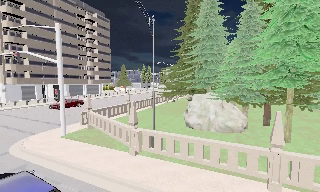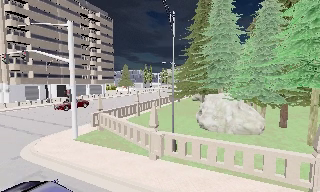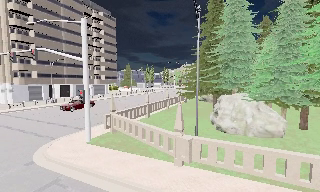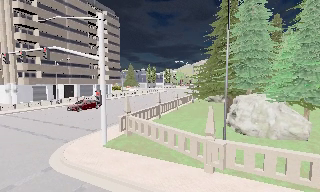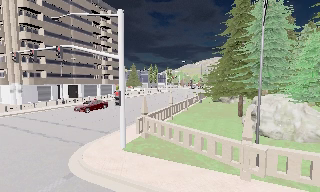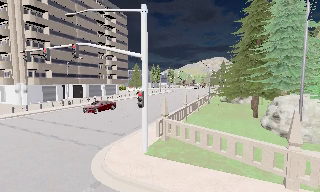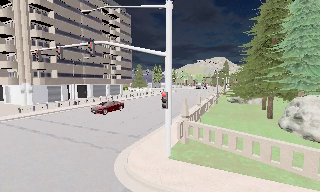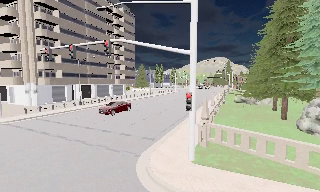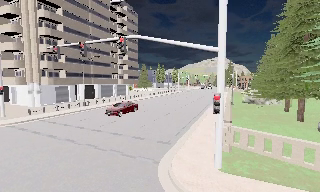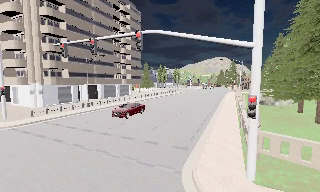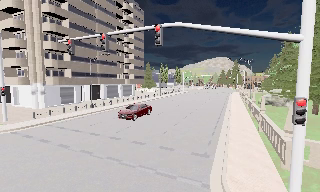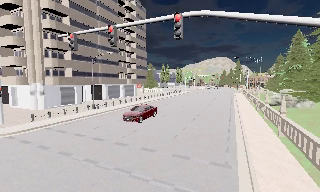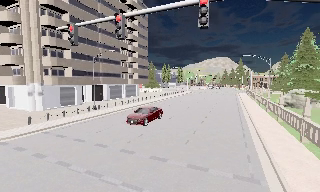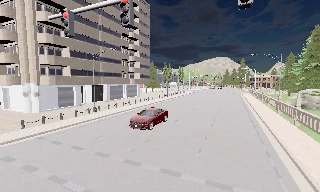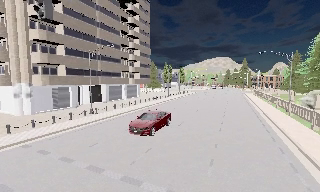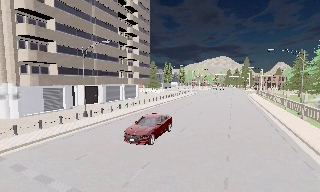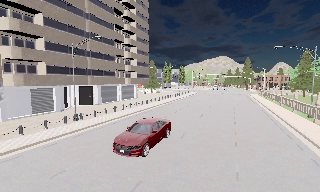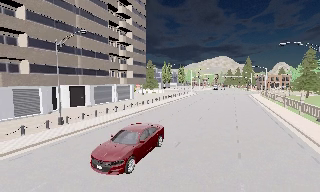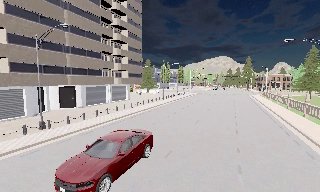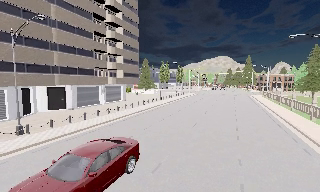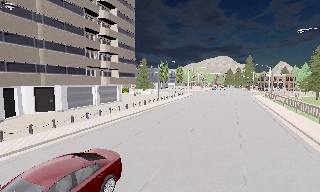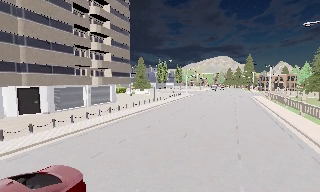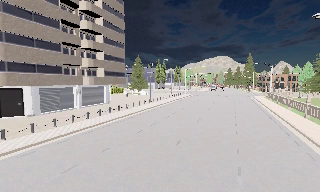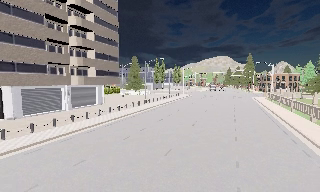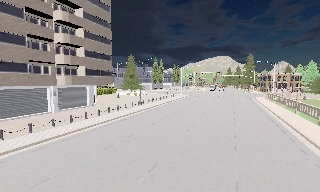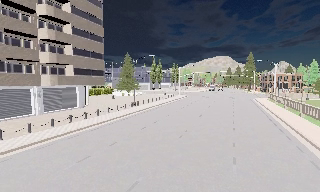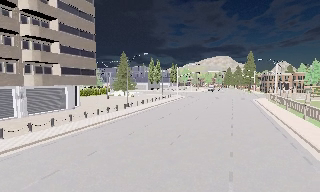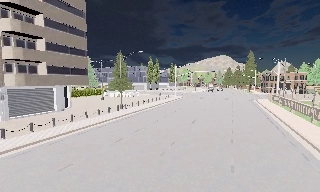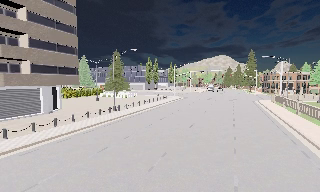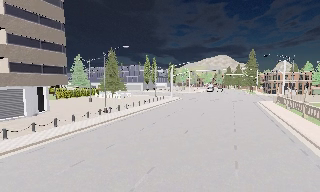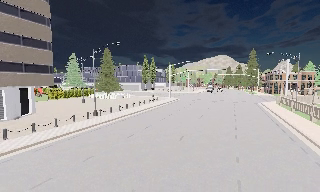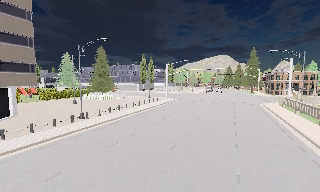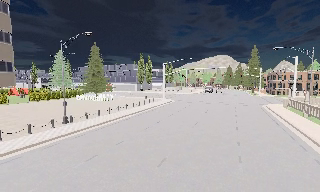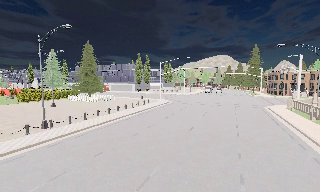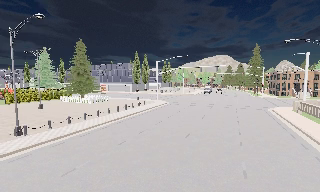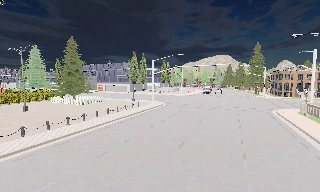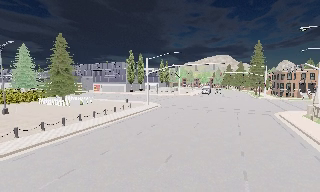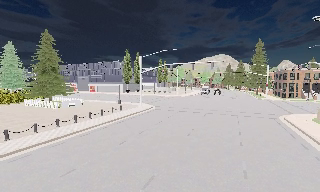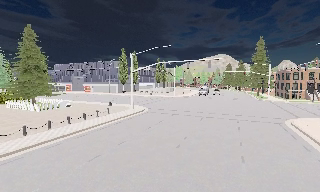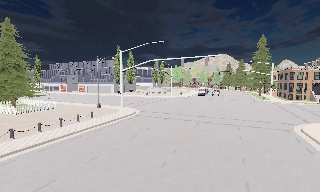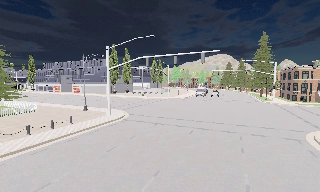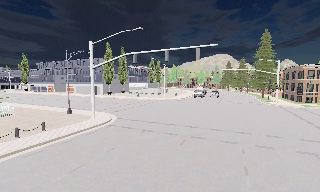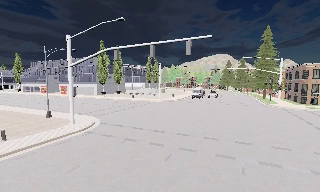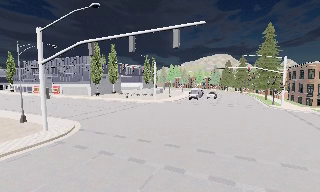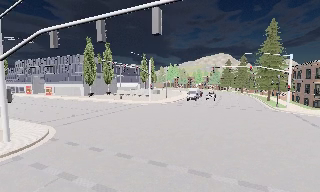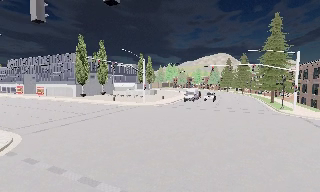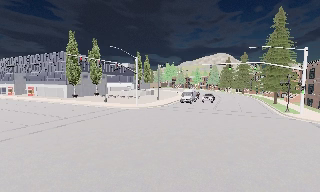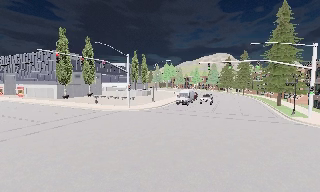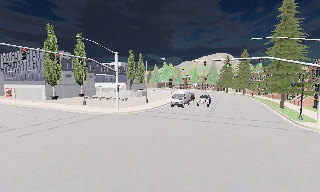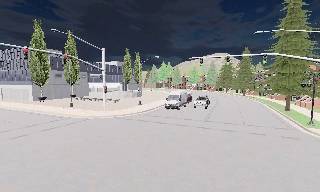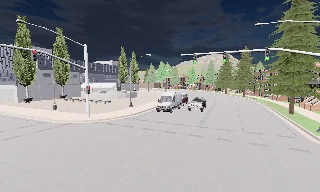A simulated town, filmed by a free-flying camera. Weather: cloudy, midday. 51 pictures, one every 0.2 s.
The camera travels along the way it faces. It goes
forward.
0.0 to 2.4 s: The camera travels to its left and forward, about 15 m, so close, fixed things drift to the right.
2.4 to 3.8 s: The camera travels forward, about 10 m, so what stands in front looms larger.
3.8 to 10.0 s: The camera travels forward and to its right, about 60 m, so what stands in front looms larger.
The film runs forward here.
